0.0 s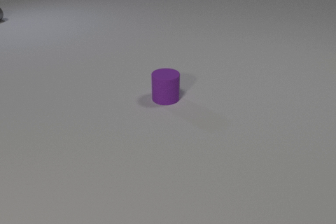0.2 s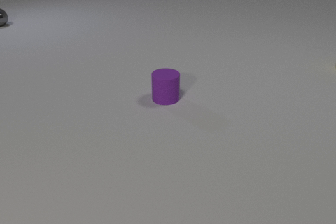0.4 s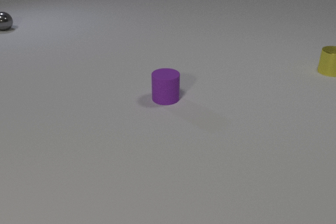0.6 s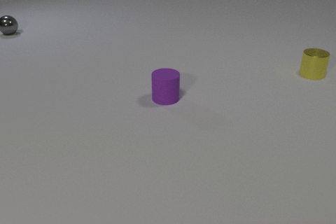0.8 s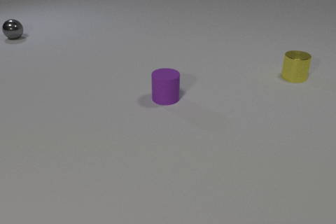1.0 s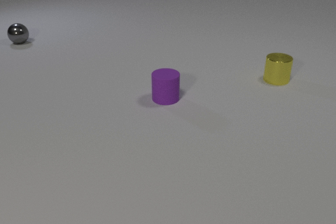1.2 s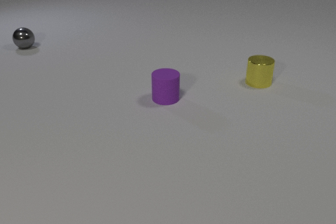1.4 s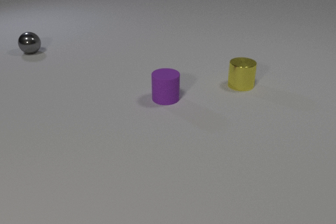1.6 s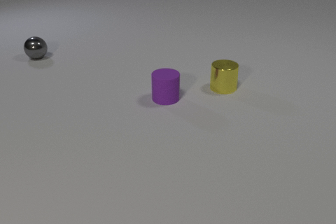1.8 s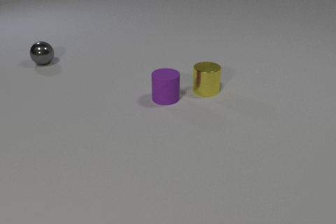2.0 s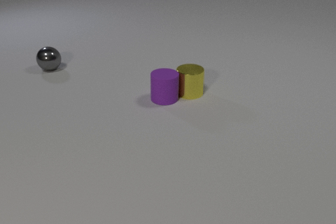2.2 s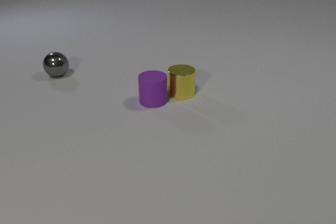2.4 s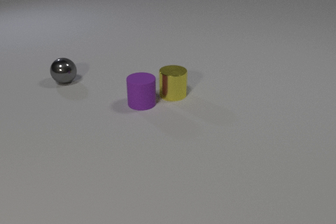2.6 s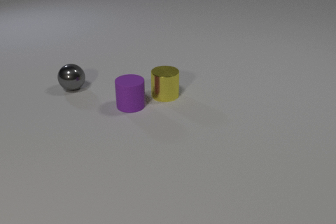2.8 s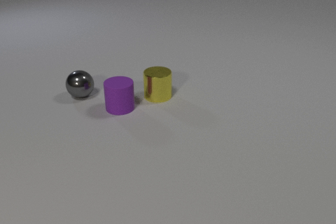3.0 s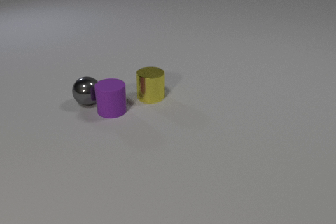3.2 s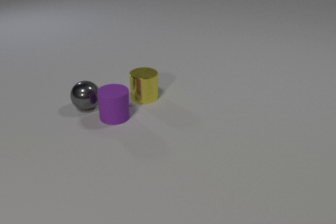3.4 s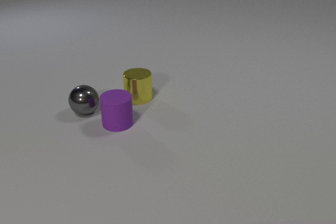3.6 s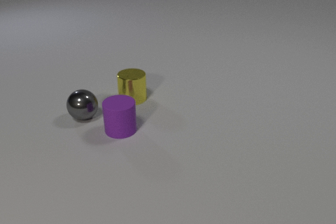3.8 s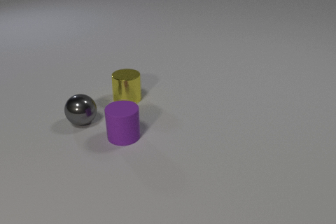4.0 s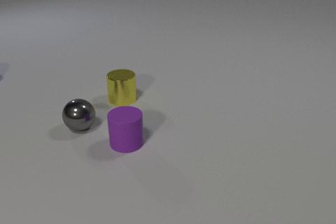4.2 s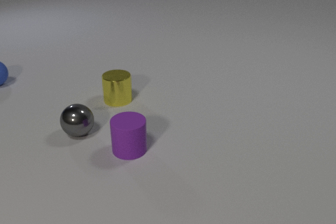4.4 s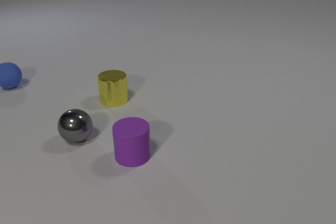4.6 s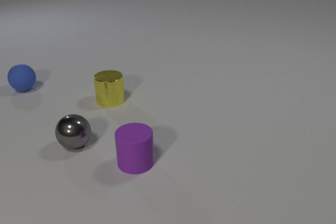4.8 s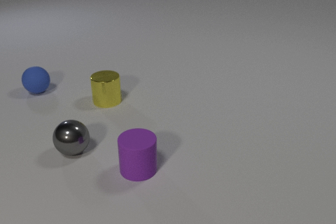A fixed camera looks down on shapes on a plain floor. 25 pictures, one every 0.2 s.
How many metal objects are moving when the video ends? 2.
How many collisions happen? 2.
What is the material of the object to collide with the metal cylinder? rubber.
0.0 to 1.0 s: The yellow metal cylinder comes in at the right edge, slides to the left and toward the camera. The gray metal sphere rolls toward the camera.
1.0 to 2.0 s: The yellow metal cylinder slides to the left and toward the camera. The gray metal sphere rolls toward the camera. The yellow metal cylinder and the purple rubber cylinder collide.
2.0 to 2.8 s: The yellow metal cylinder slides to the left. The purple rubber cylinder slides to the left. The gray metal sphere rolls toward the camera.
2.8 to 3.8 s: The yellow metal cylinder slides to the left. The purple rubber cylinder slides toward the camera. The gray metal sphere rolls toward the camera. The purple rubber cylinder and the gray metal sphere collide.
3.8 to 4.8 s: The yellow metal cylinder slides to the left. The purple rubber cylinder slides toward the camera. The gray metal sphere rolls toward the camera. The blue rubber sphere comes in at the left edge, rolls to the right and toward the camera.
